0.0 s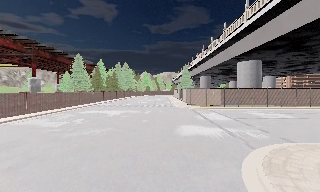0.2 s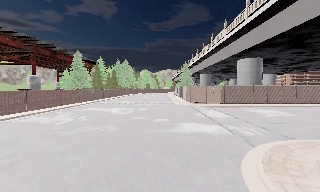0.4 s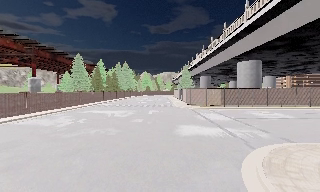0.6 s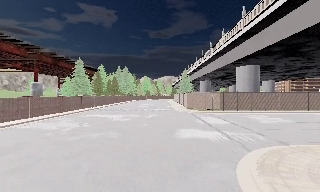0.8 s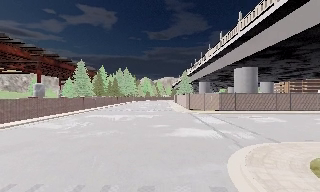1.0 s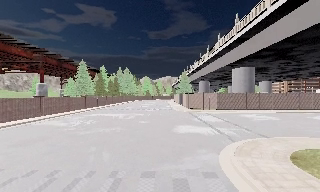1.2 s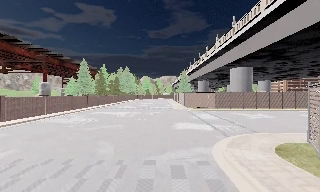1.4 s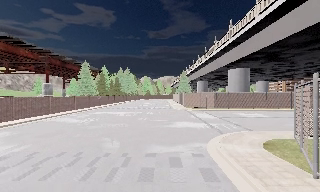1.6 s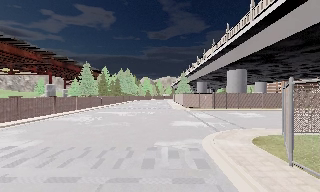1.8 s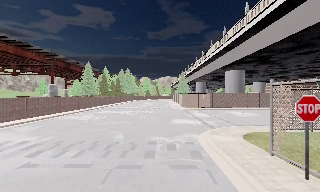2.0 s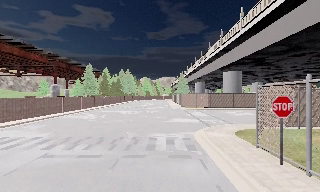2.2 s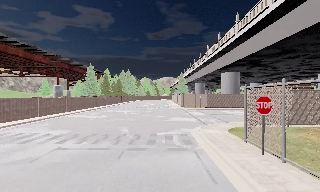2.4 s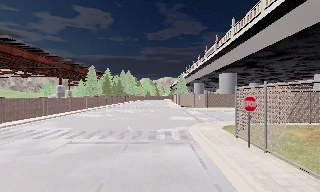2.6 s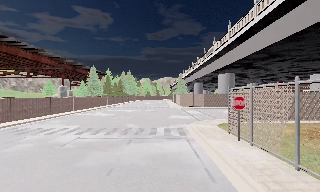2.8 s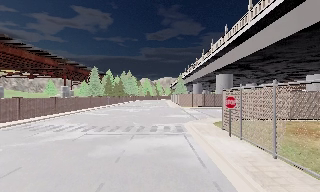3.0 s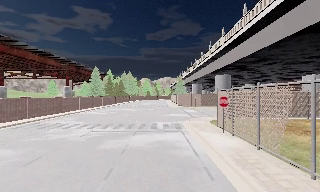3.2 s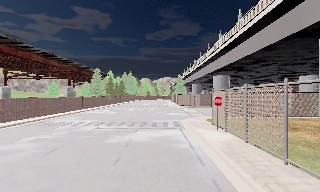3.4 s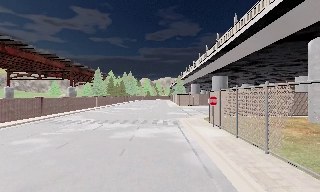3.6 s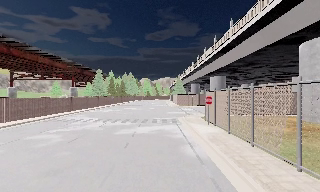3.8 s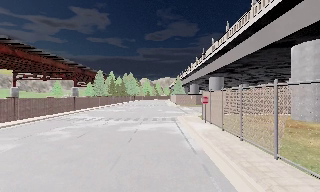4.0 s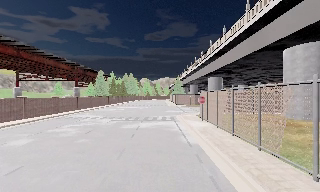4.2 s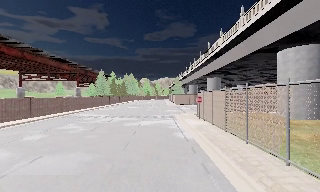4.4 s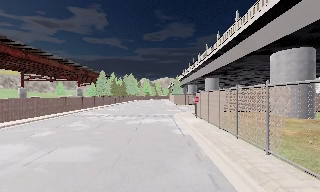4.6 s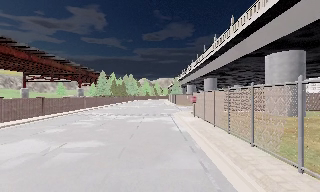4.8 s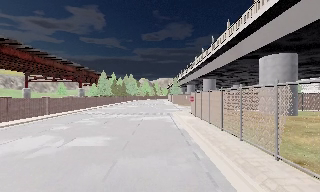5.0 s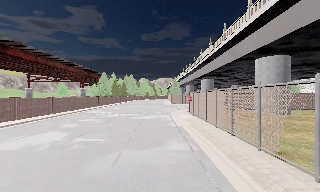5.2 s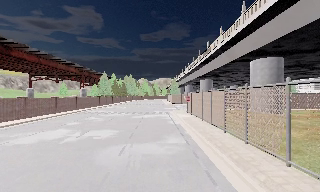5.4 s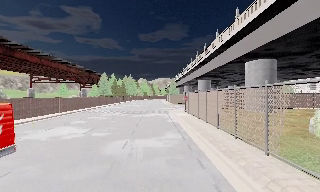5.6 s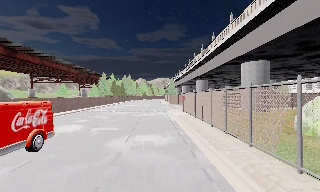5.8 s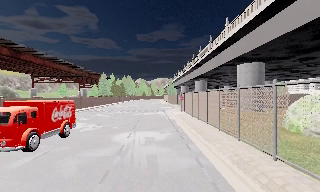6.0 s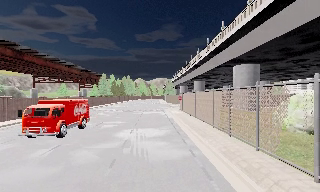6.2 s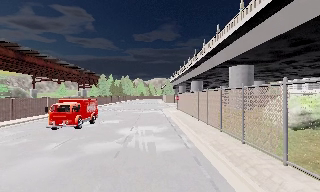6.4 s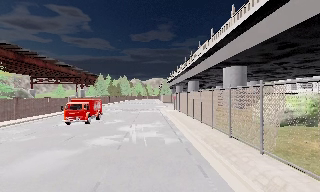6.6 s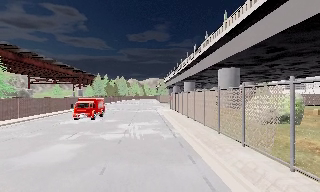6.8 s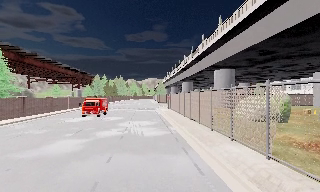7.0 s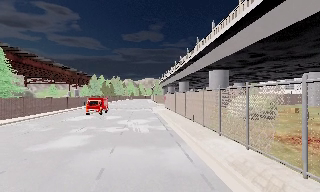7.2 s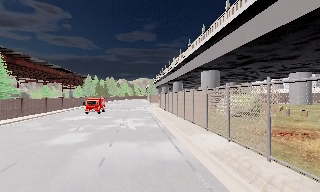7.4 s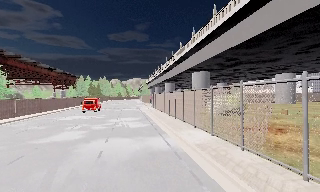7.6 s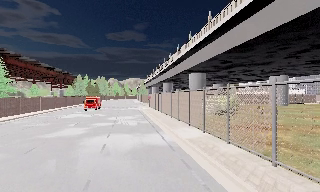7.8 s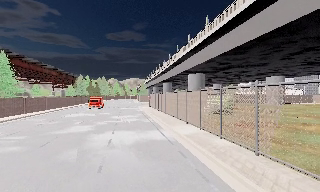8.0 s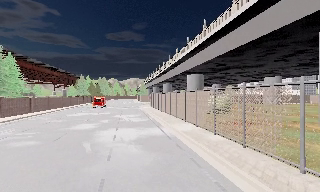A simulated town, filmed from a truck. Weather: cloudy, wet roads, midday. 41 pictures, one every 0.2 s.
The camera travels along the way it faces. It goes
backward.
0.0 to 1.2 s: The camera travels backward, about 3 m, so what stands in front gets smaller. It gains speed.
1.2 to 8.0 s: The scene slides to the left, as the camera pans about 10 degrees to its right. It travels backward, about 35 m, so what stands in front gets smaller.
The film runs backward here.
